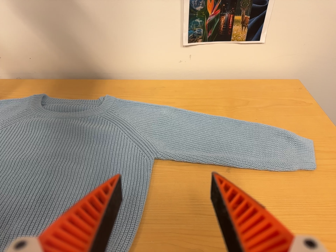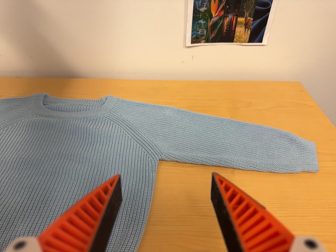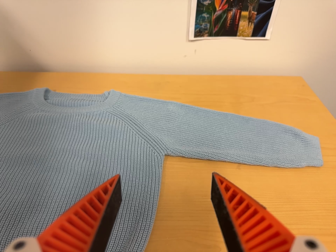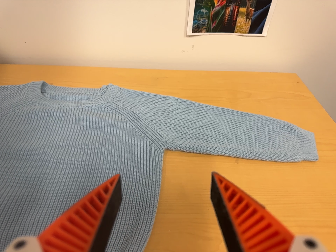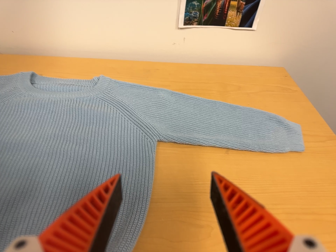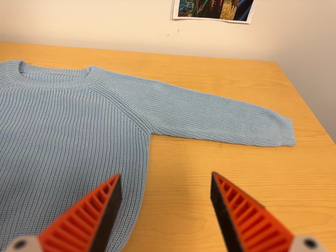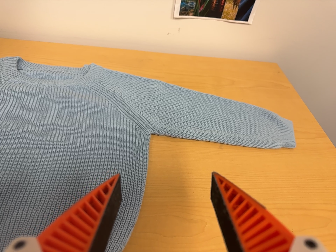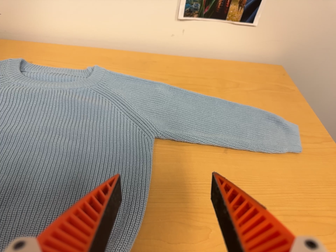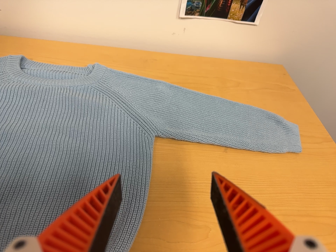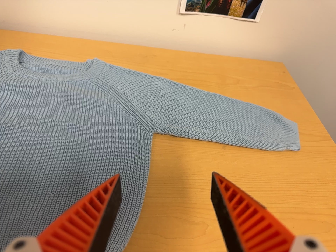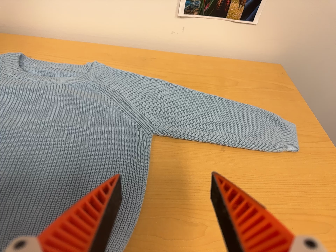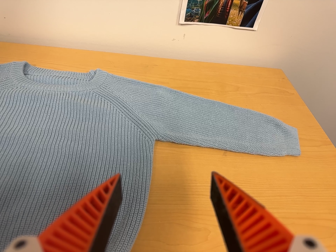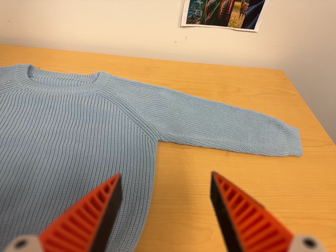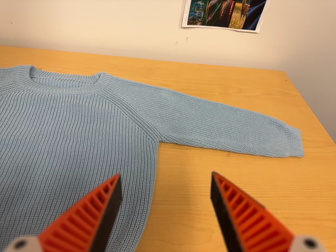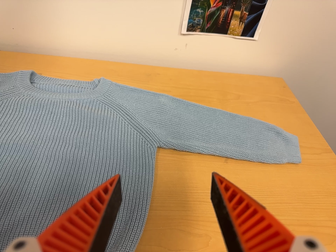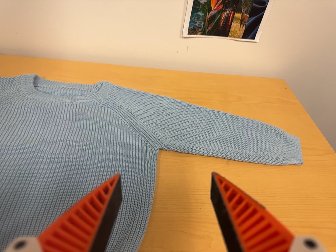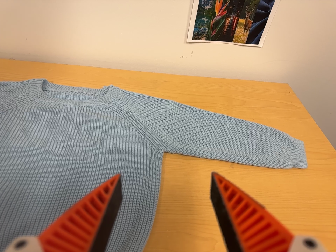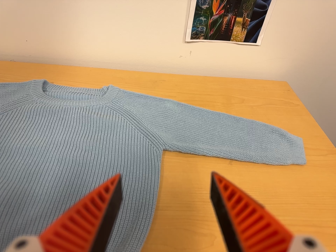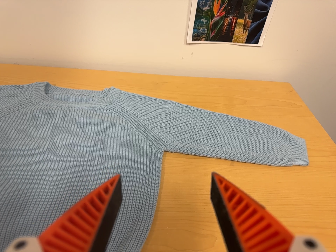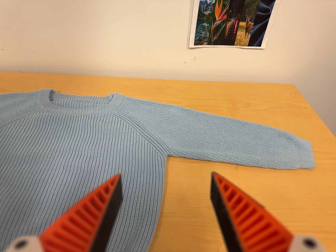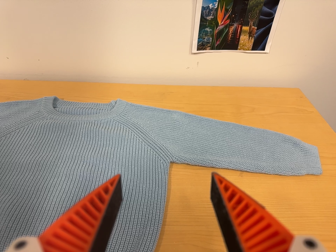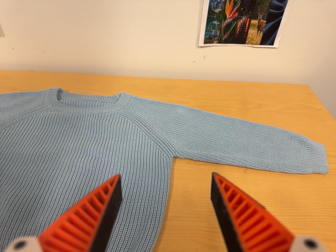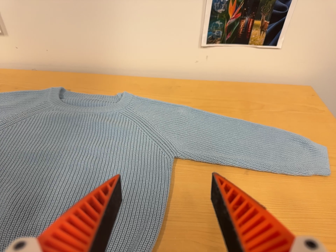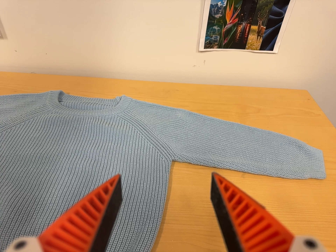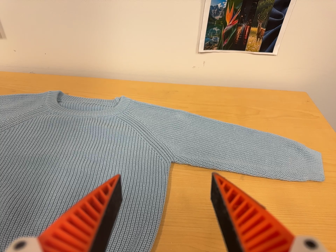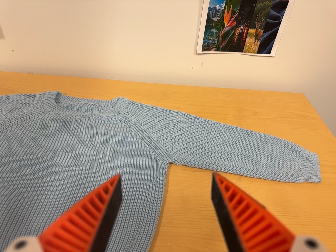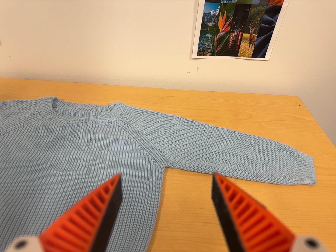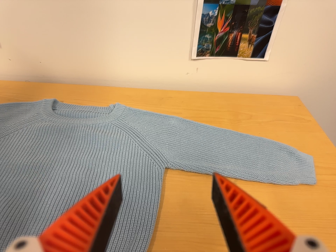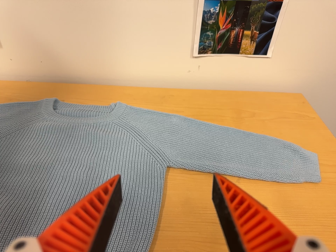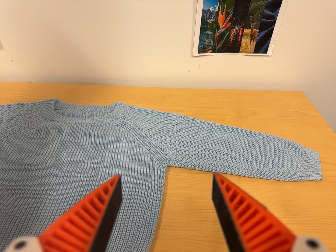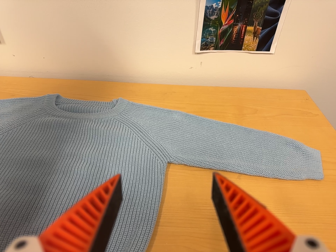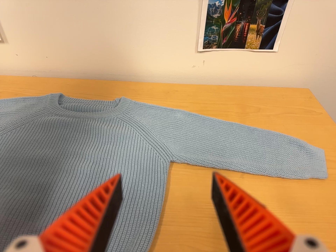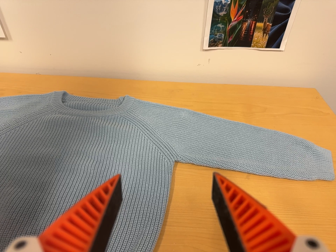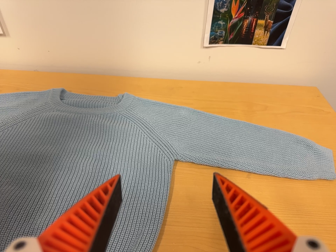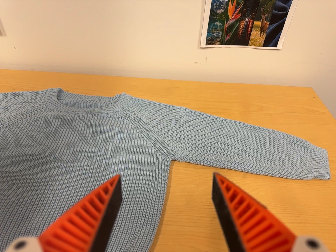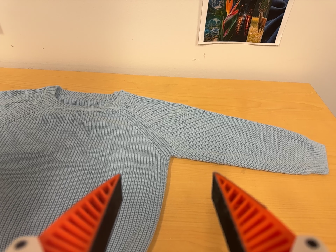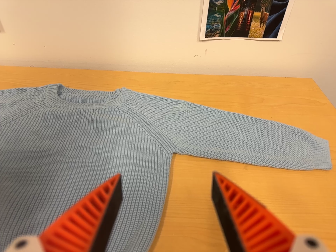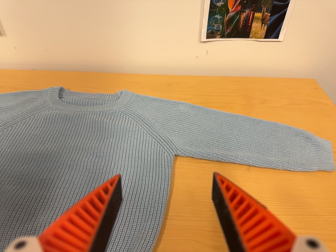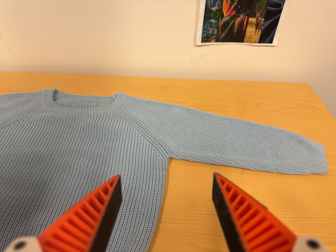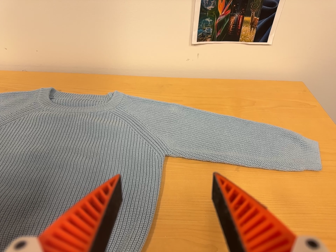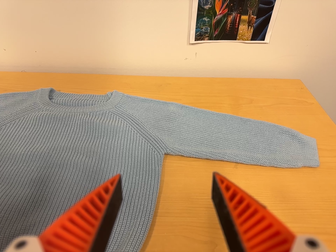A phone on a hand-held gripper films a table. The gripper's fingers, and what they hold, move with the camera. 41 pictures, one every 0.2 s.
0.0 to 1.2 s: The camera pans to its right by about 10 degrees. It travels to its left, about 8 cm.
1.2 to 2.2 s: The camera keeps its place and its aim.
2.2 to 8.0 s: The camera travels to its right, about 5 cm.
The film runs backward here.
